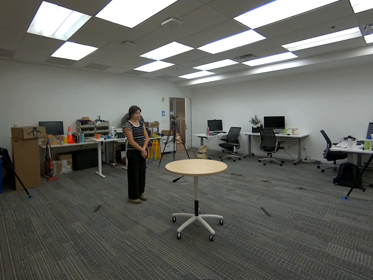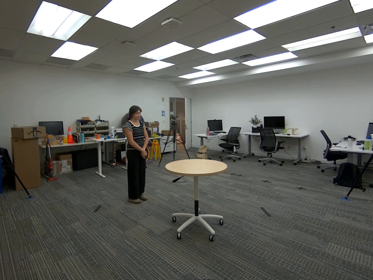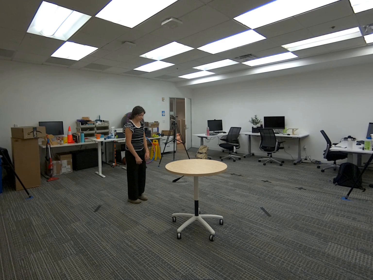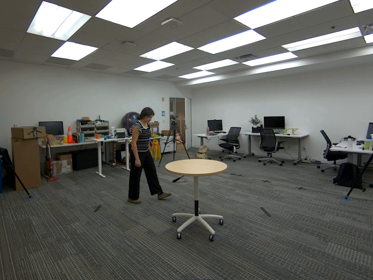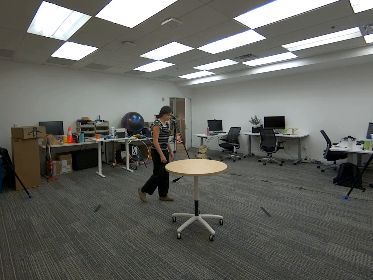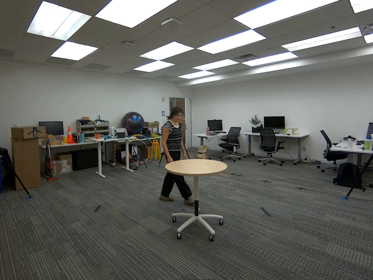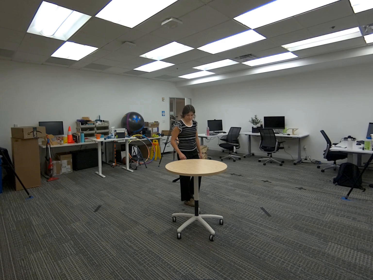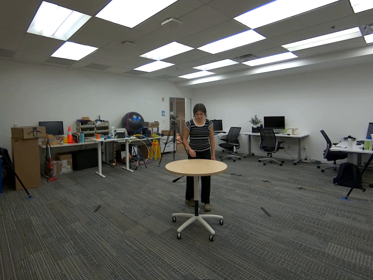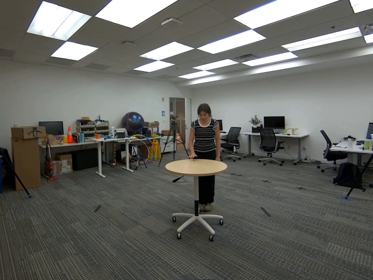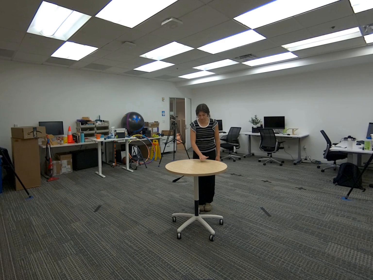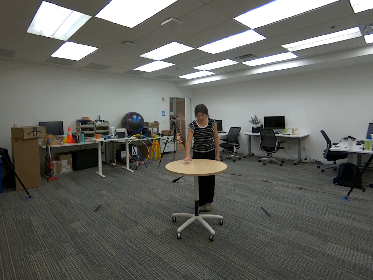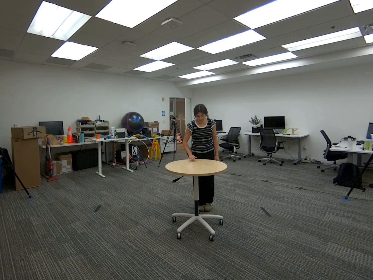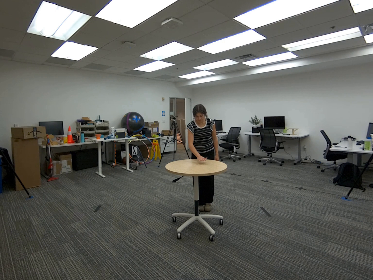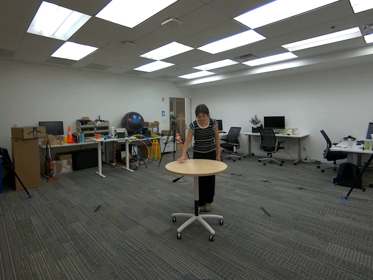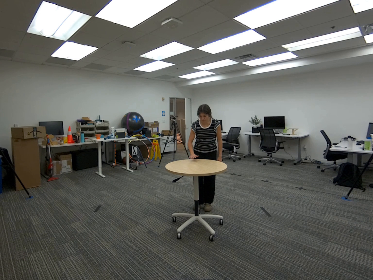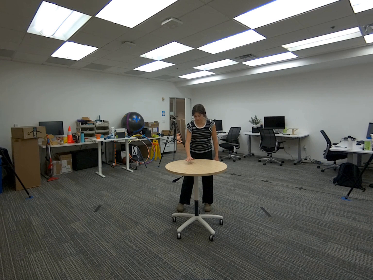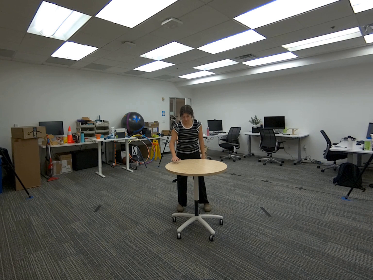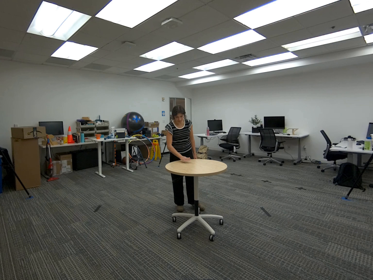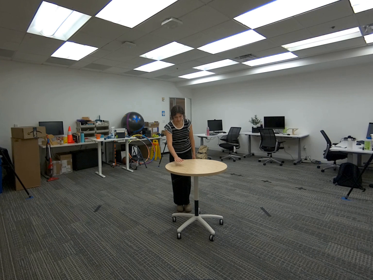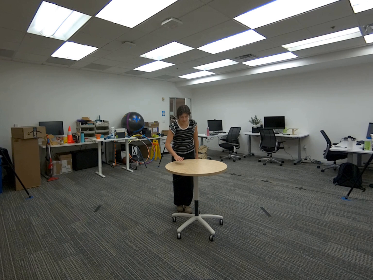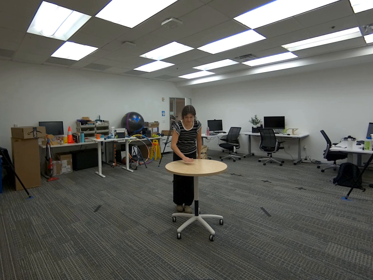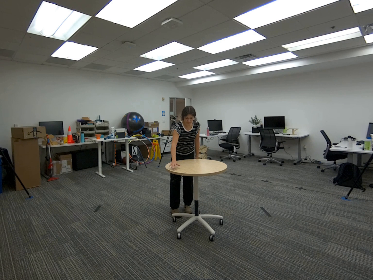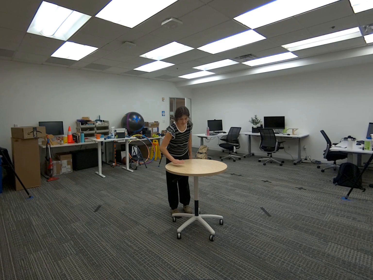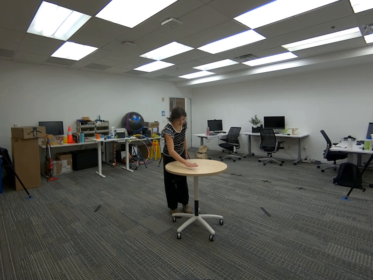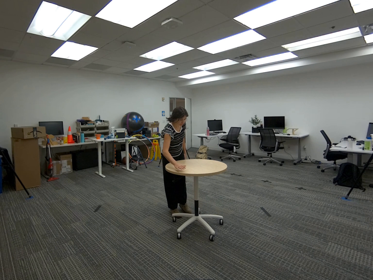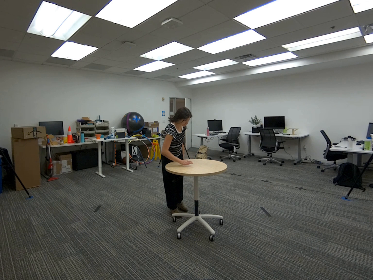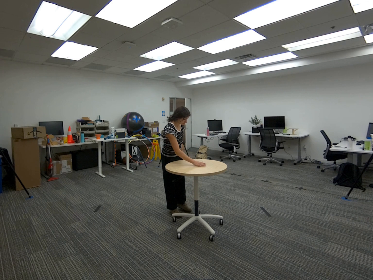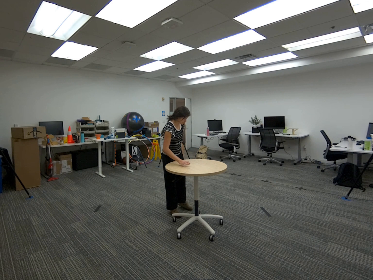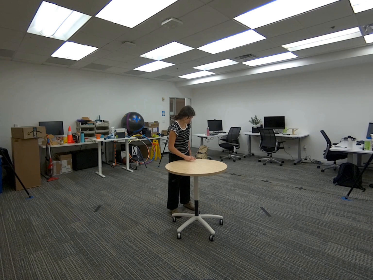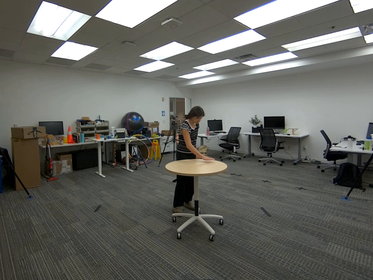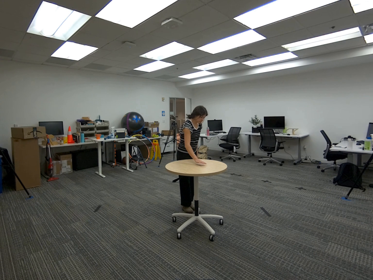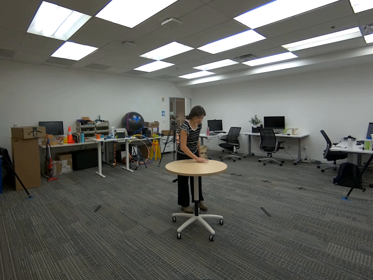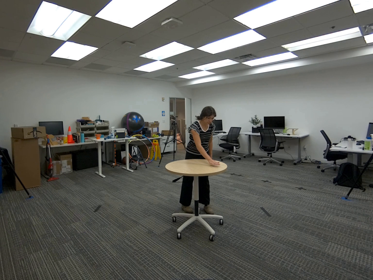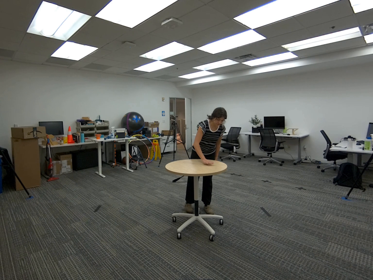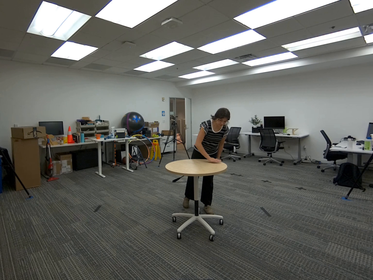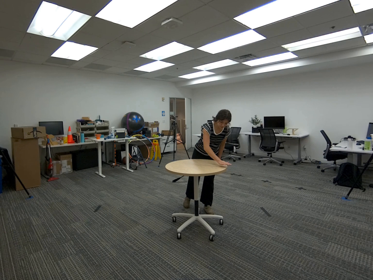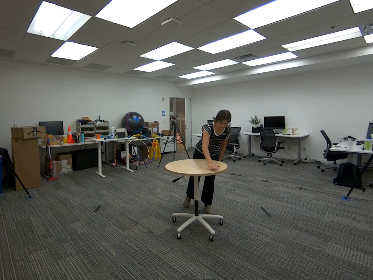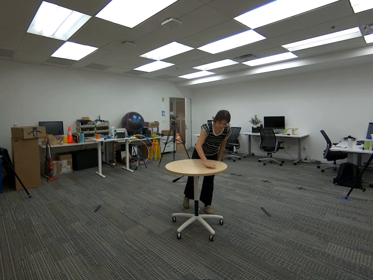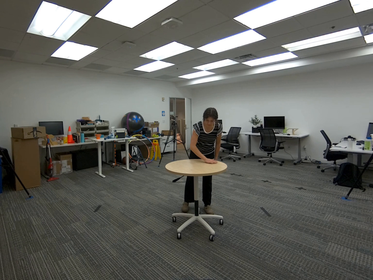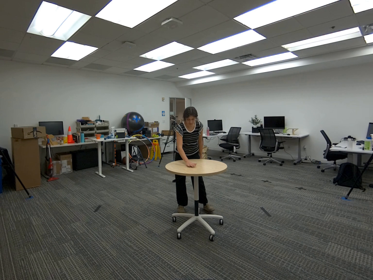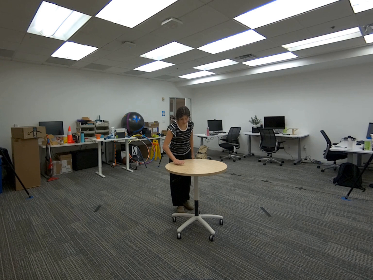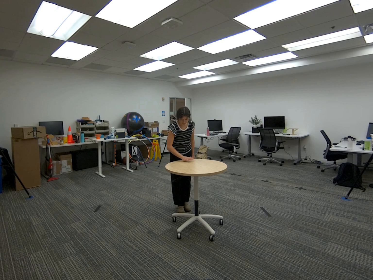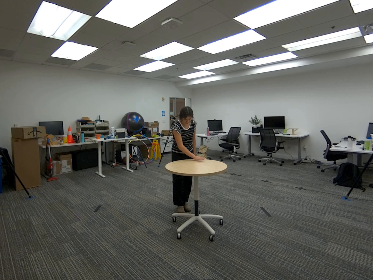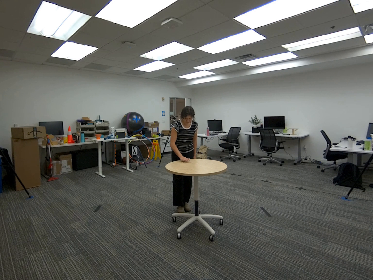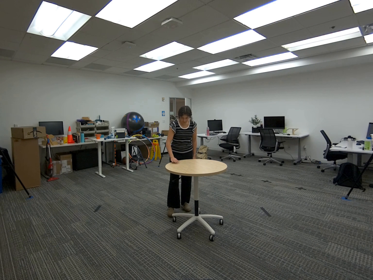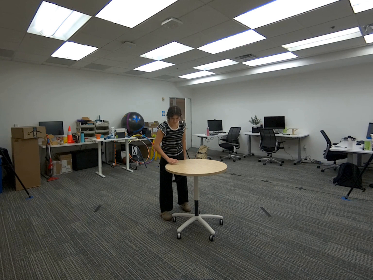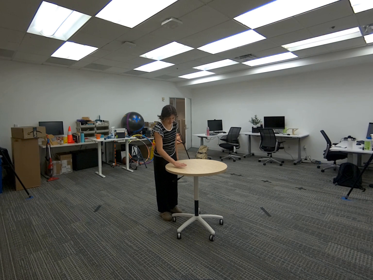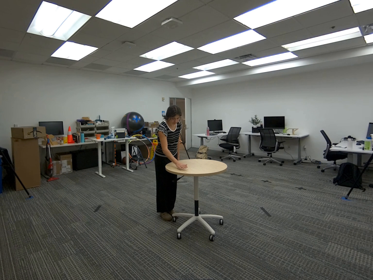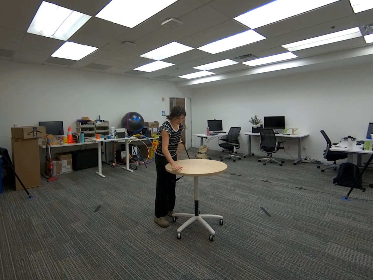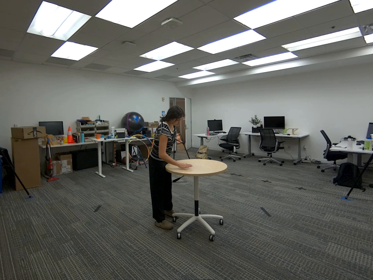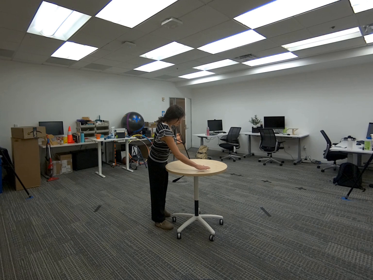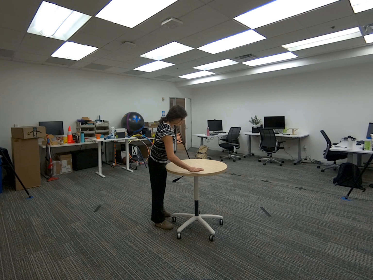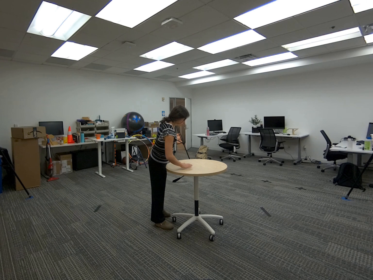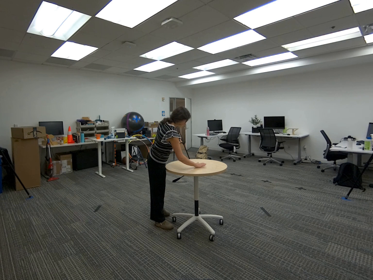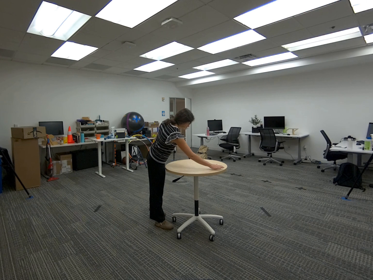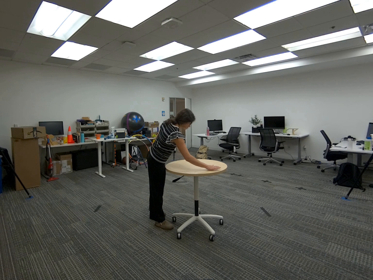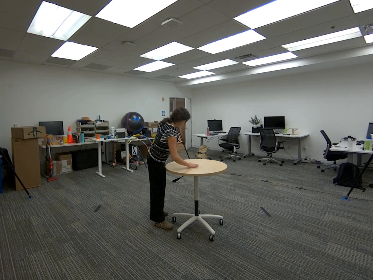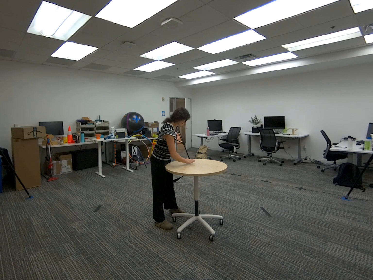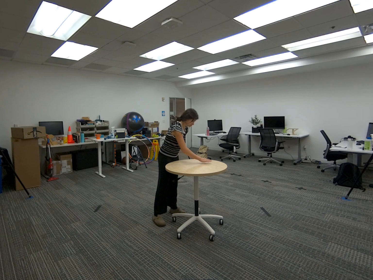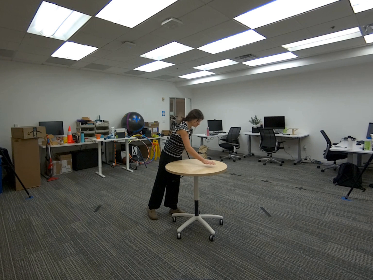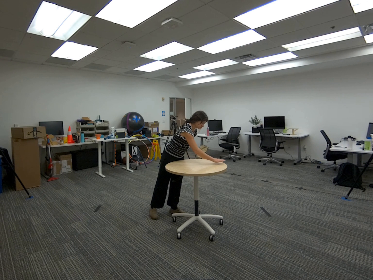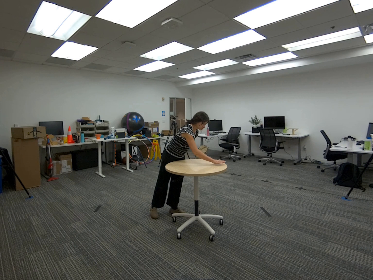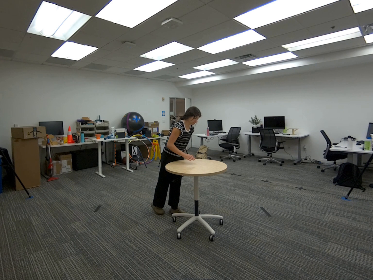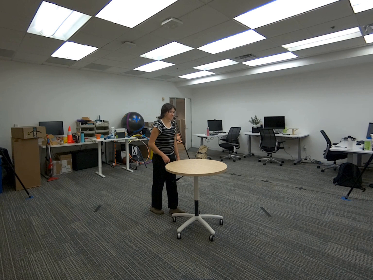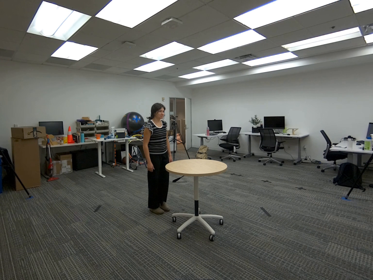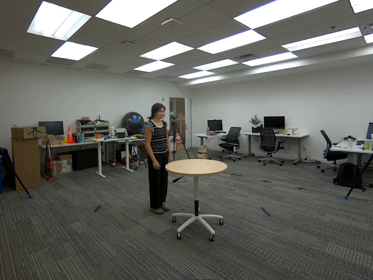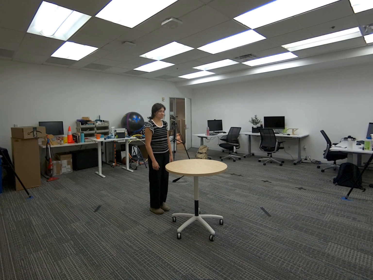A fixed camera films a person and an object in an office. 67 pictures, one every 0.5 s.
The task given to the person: Walk to the round table, place your right hand on the table and perform a wiping action. Do this around the entire top of the table until finished.
